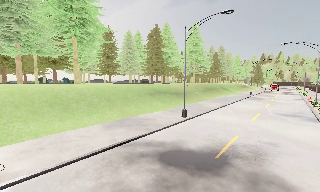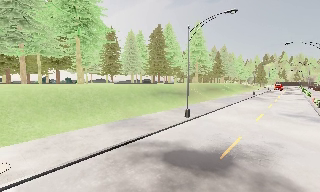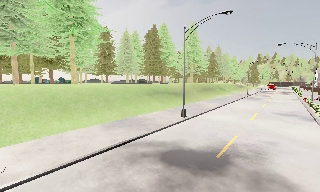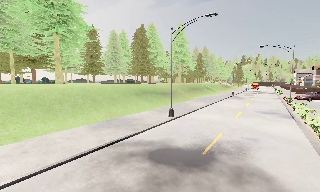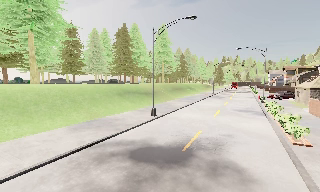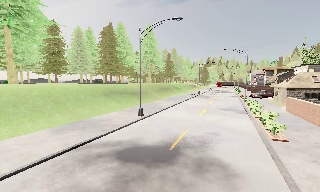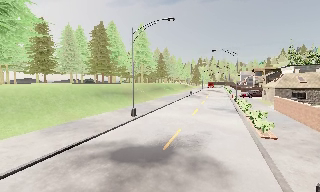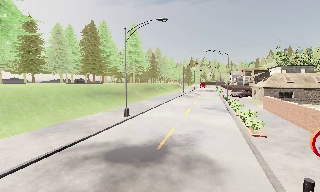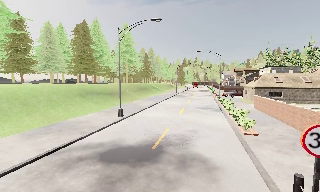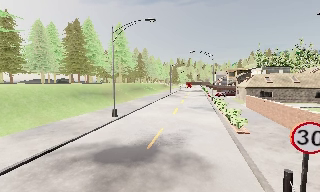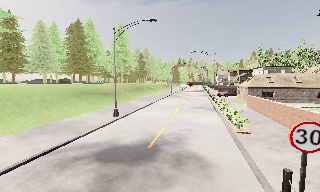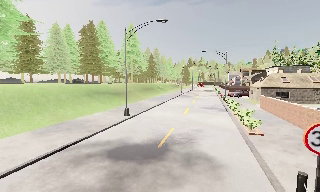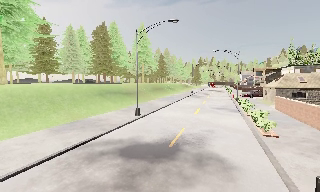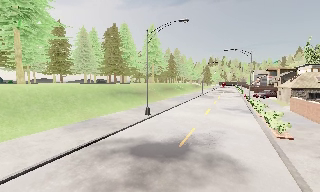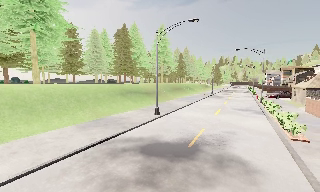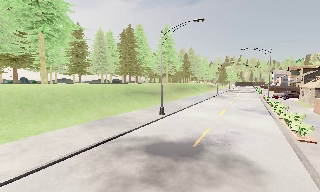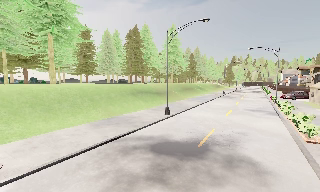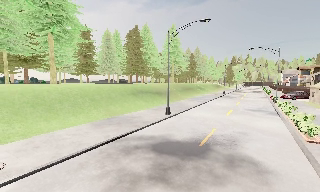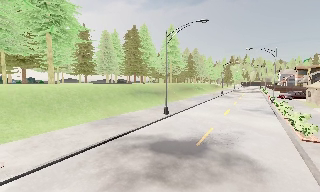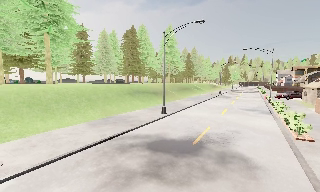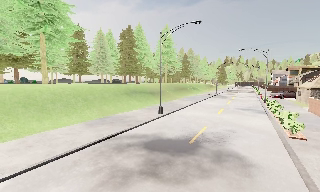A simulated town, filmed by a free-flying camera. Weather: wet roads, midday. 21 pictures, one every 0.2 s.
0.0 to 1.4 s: The camera swings to its right by about 20 degrees, and the scene slides to the left.
1.4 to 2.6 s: The camera shifts only a little, or ends up much as it began.
2.6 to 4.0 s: The camera travels backward, about 0.5 m, so what stands in front gets smaller.
The film runs backward here.
